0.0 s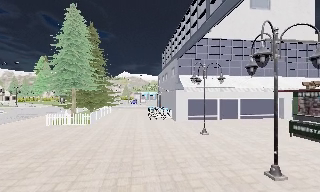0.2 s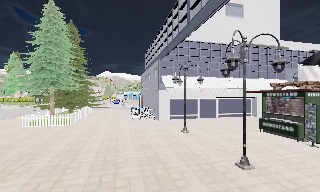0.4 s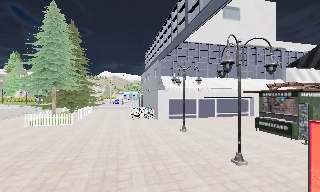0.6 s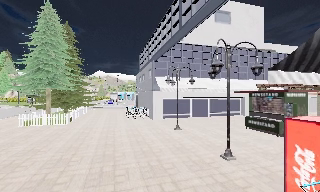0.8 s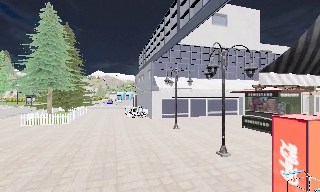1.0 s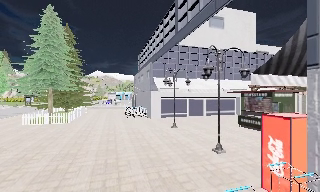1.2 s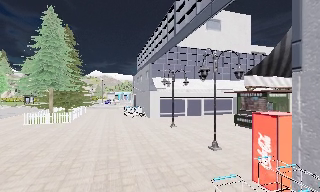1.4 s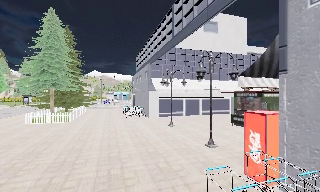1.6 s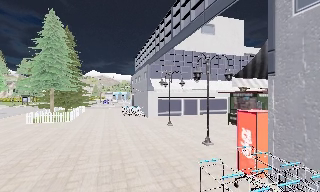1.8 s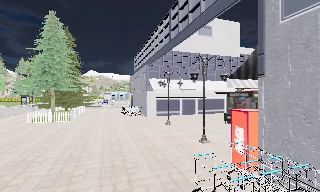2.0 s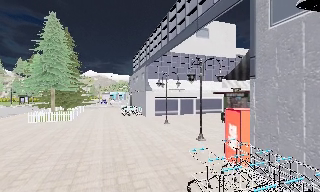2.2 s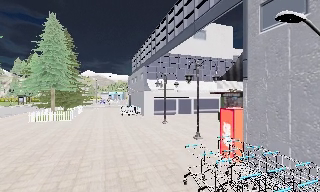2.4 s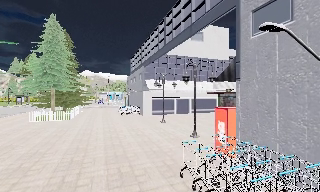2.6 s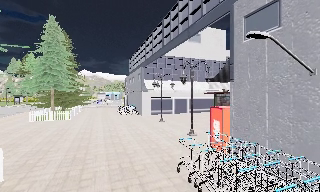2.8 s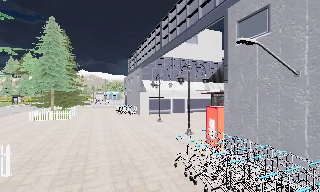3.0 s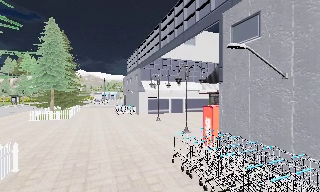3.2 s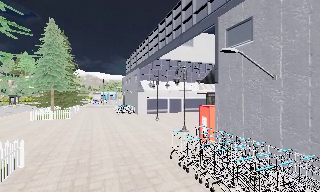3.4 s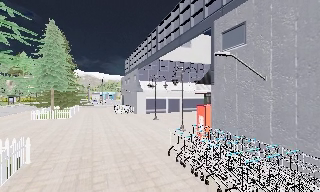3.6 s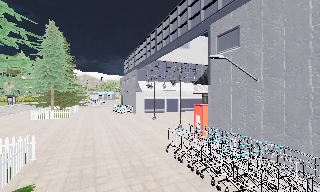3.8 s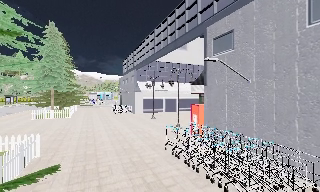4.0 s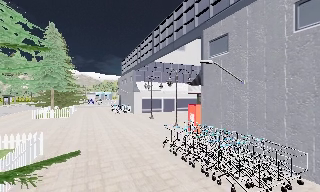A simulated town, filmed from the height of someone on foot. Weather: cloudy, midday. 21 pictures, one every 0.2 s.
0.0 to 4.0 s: The camera pans to its right, which is clockwise from overhead, by about 15 degrees. It travels backward, about 7 m, so what stands in front gets smaller.
The film runs backward here.
